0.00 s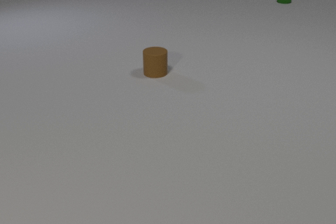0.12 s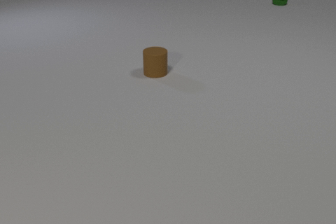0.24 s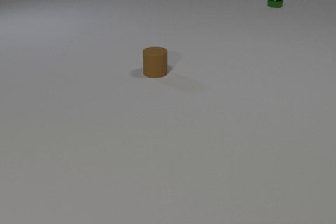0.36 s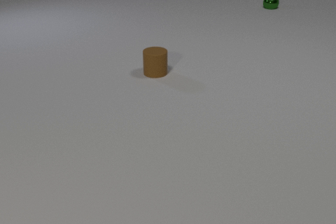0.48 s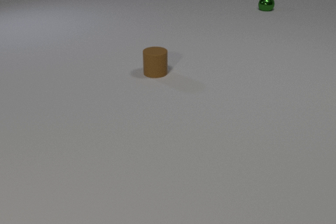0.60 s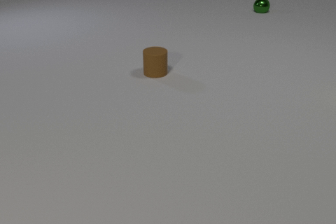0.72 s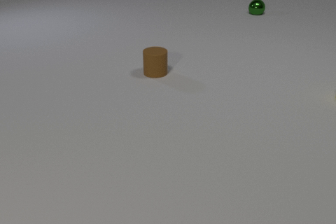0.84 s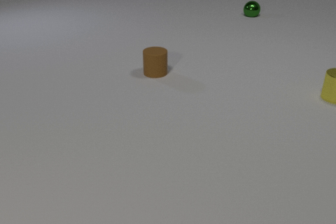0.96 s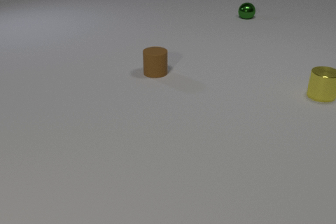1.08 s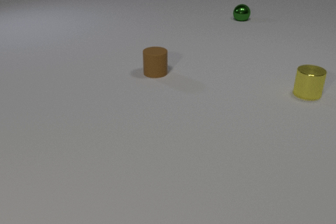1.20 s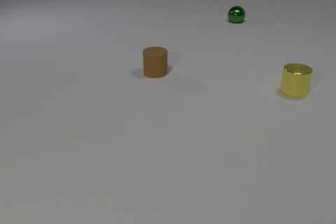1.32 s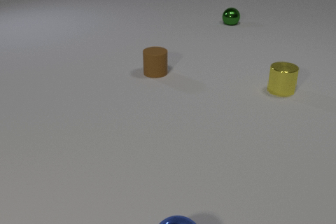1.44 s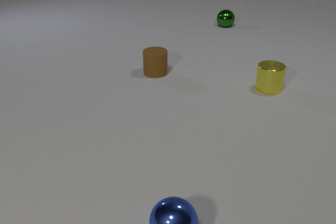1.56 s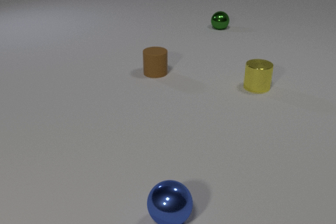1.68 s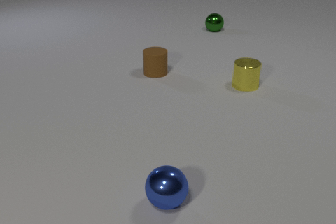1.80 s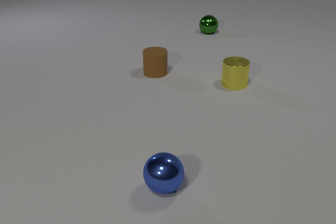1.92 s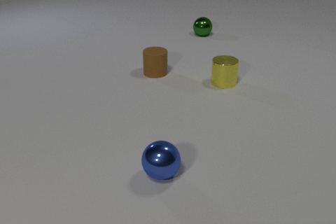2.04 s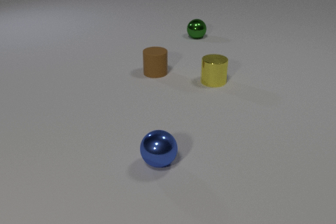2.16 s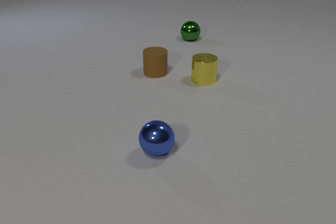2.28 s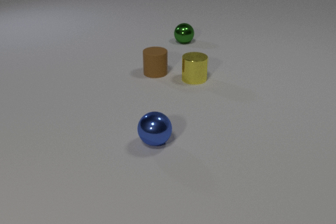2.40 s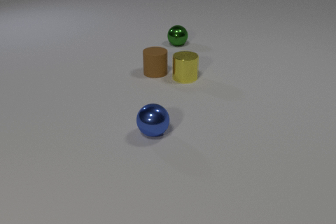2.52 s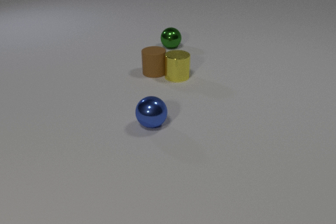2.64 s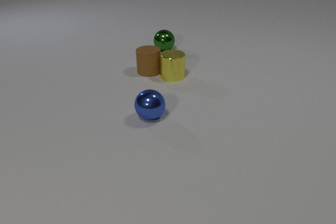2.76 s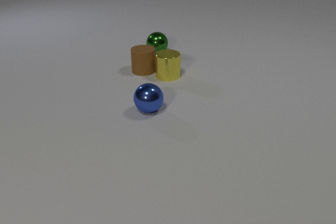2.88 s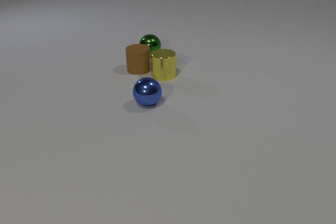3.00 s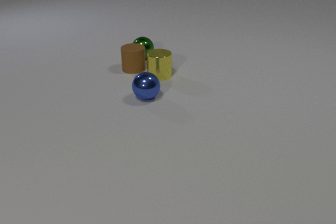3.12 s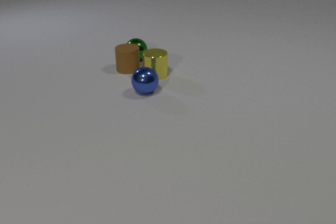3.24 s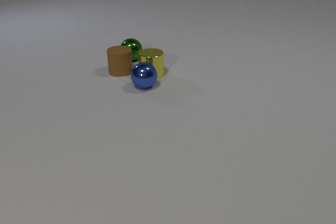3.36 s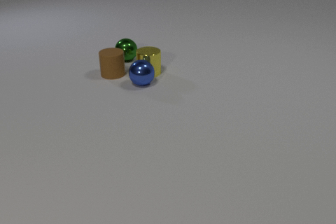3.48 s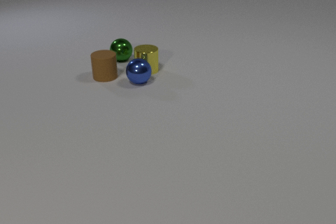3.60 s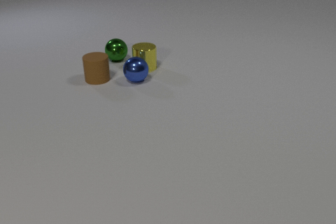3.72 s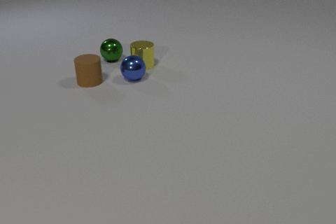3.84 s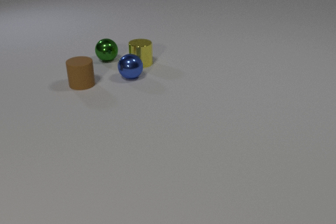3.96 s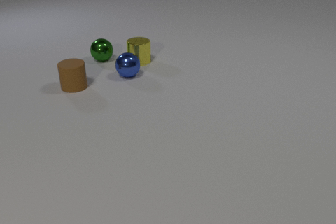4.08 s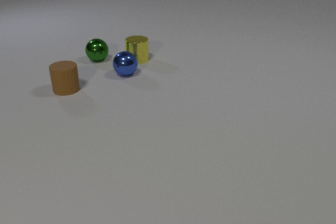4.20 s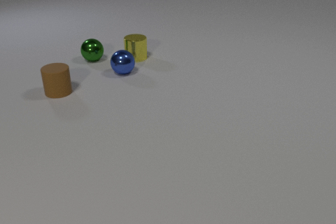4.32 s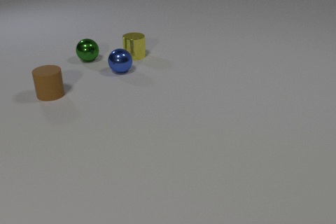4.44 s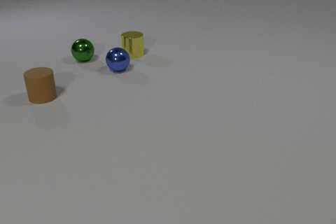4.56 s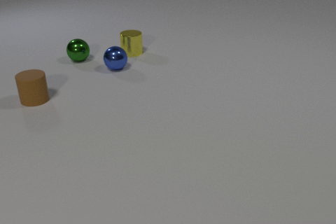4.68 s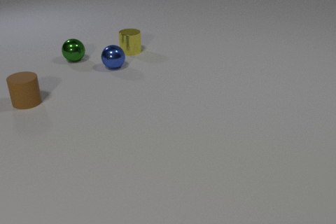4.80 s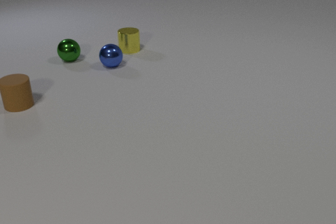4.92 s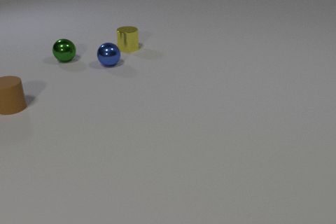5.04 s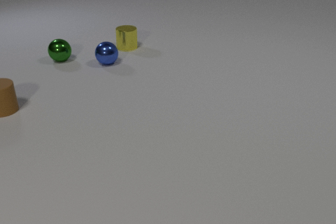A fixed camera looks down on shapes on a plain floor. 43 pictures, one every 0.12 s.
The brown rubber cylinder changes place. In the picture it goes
to the left.
The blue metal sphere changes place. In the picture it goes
away from the camera.
0.00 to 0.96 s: The yellow metal cylinder comes in at the right edge, slides to the left. The green metal sphere rolls toward the camera and to the left.
0.96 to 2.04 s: The yellow metal cylinder slides to the left. The green metal sphere rolls toward the camera and to the left. The blue metal sphere comes in at the bottom edge, rolls away from the camera.
2.04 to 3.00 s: The yellow metal cylinder slides to the left. The brown rubber cylinder slides to the left and away from the camera. The green metal sphere rolls toward the camera and to the left. The blue metal sphere rolls away from the camera. The yellow metal cylinder and the brown rubber cylinder collide.
3.00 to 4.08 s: The yellow metal cylinder slides away from the camera and to the left. The brown rubber cylinder slides to the left and toward the camera. The green metal sphere rolls to the left. The blue metal sphere rolls away from the camera. The brown rubber cylinder and the green metal sphere collide. The yellow metal cylinder and the blue metal sphere collide.
4.08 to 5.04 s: The yellow metal cylinder slides away from the camera. The brown rubber cylinder slides to the left and toward the camera. The green metal sphere rolls to the left. The blue metal sphere rolls away from the camera and to the left.
How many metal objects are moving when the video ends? 3.
What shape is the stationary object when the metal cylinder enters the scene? cylinder.
How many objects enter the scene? 2.
